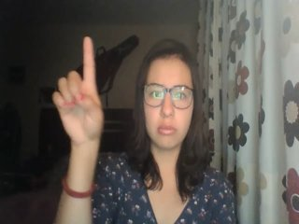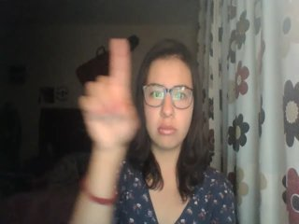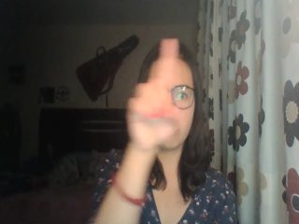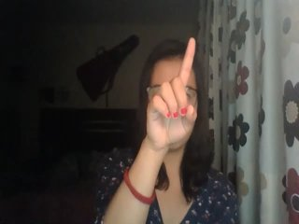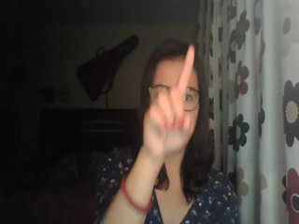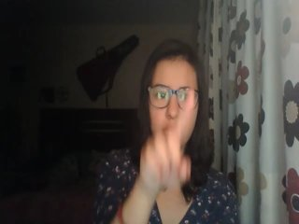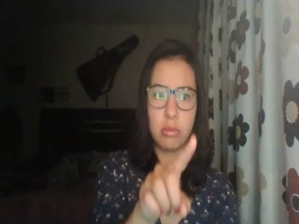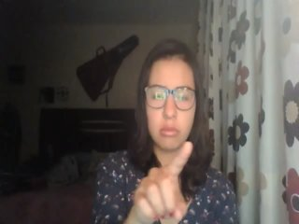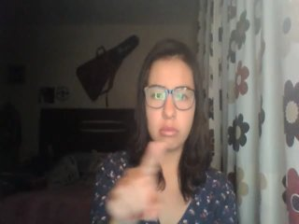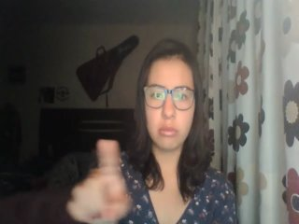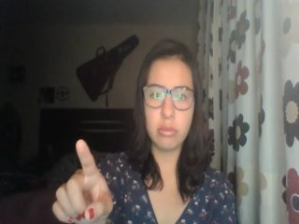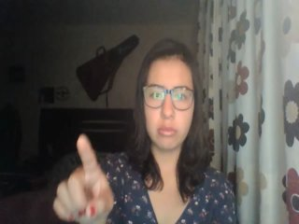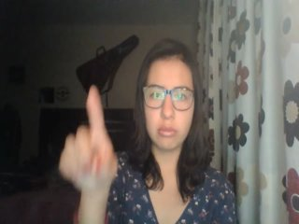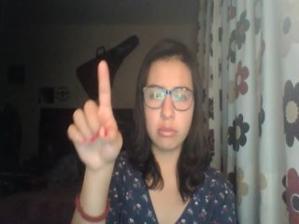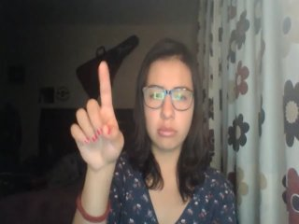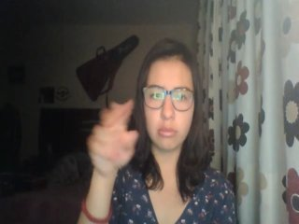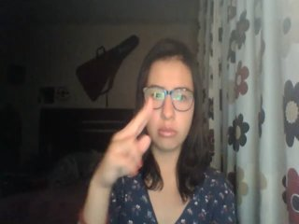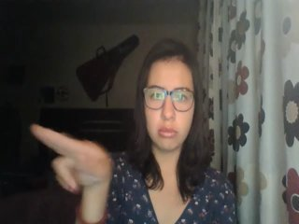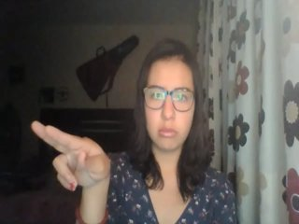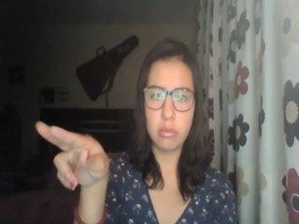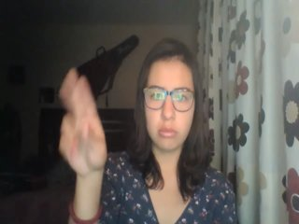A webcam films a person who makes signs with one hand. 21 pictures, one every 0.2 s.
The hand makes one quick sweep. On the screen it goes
to the left.
0.0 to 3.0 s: Pointing with one finger.
3.1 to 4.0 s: On the screen the hand sweeps to the left. The name of the sign: Throw right.
